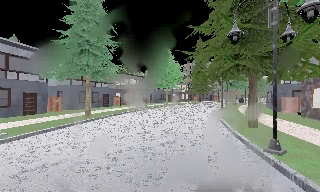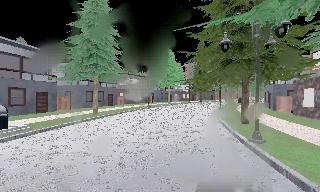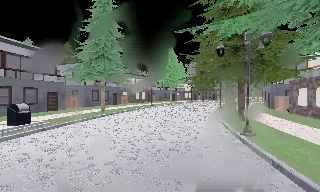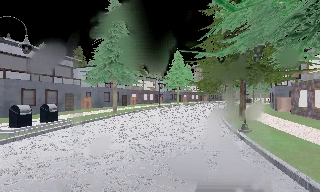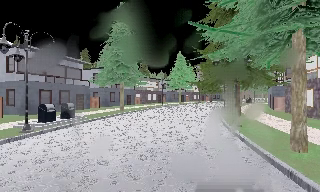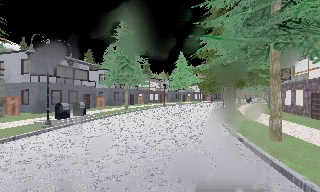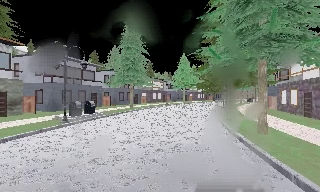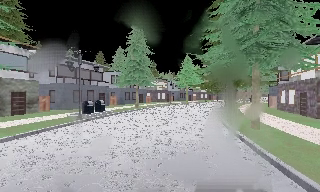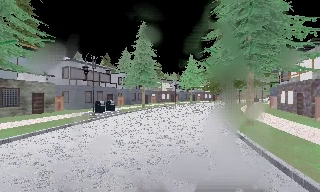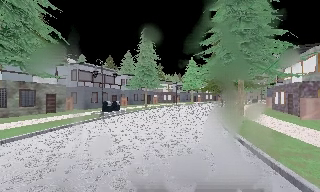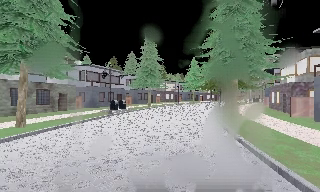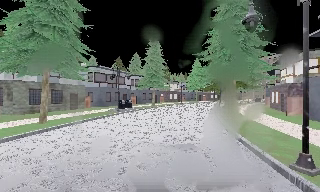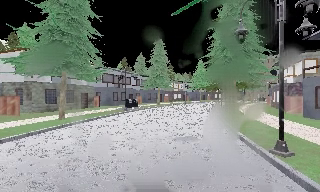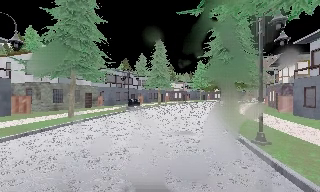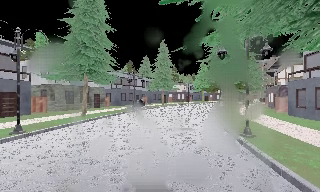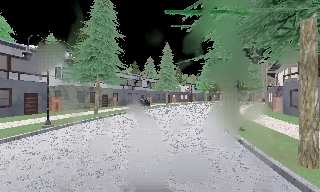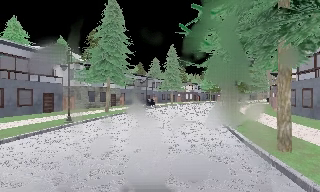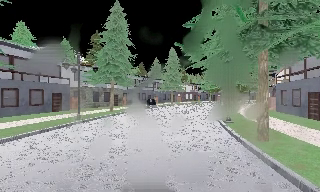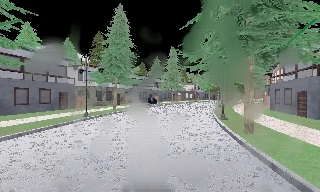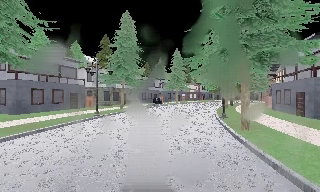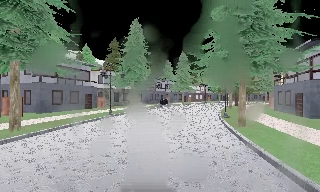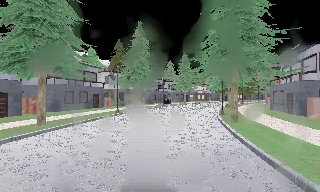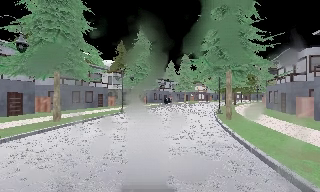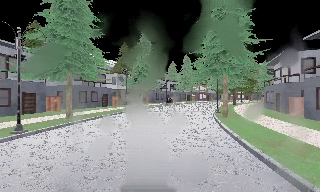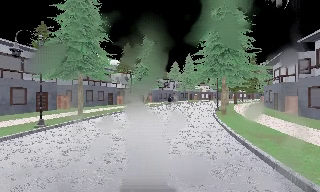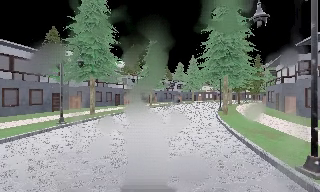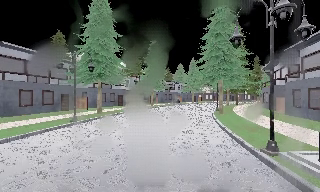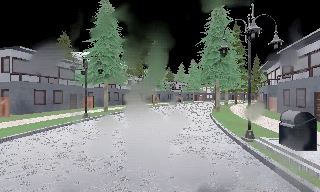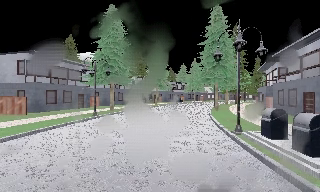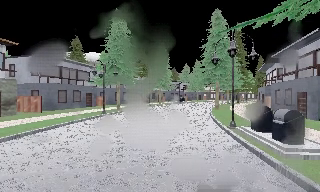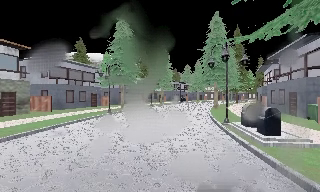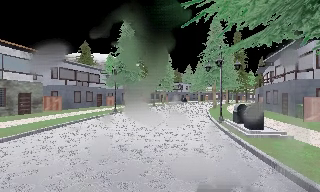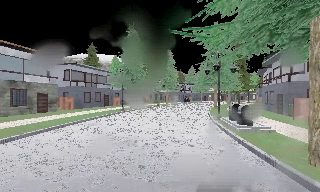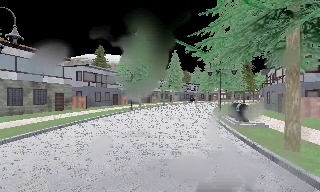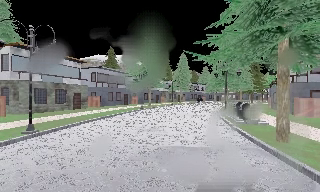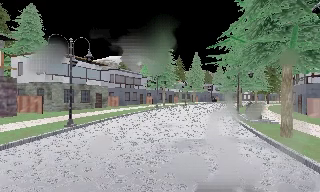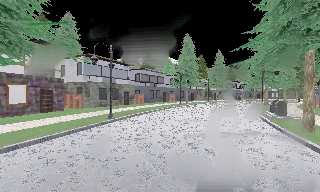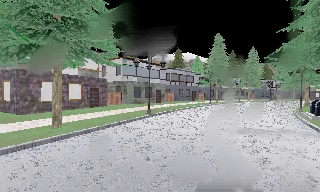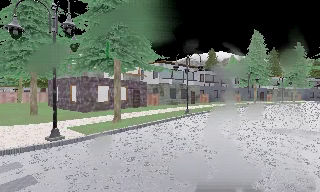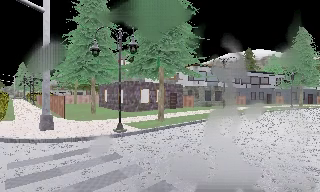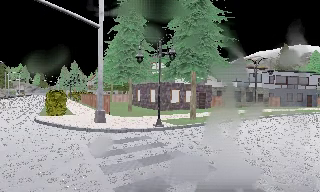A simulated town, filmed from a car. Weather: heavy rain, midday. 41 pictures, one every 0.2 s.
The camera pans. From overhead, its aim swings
counterclockwise.
The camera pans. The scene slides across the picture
to the right.
0.0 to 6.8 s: The camera pans to its left, which is counterclockwise from overhead, by about 35 degrees. It travels backward, about 40 m.
6.8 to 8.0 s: The scene slides to the right, as the camera pans about 55 degrees to its left. It travels backward and to its left, about 7 m.
The film runs backward here.
